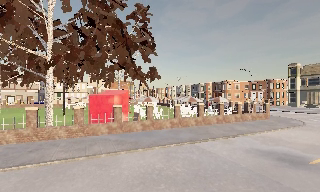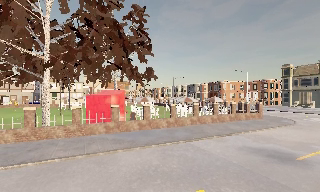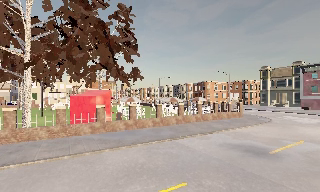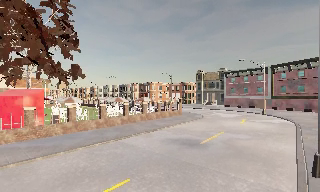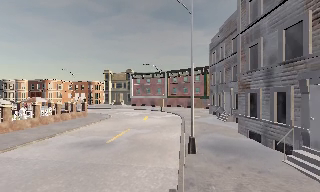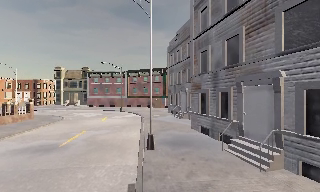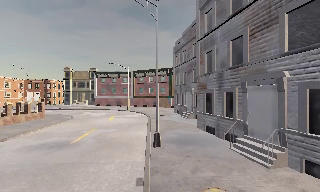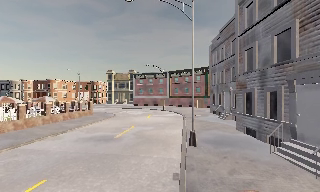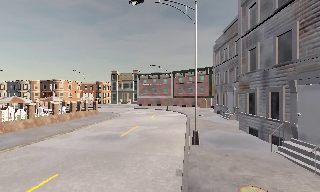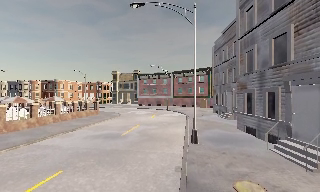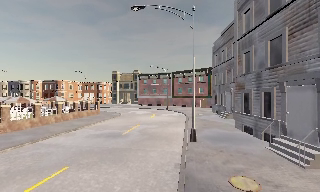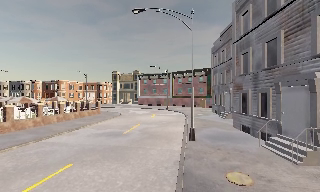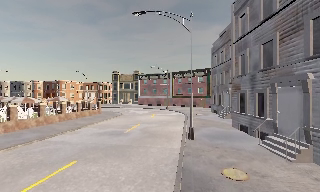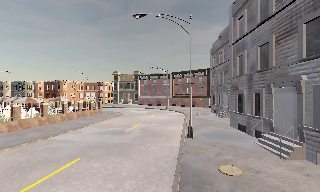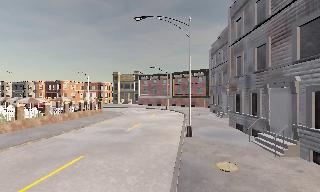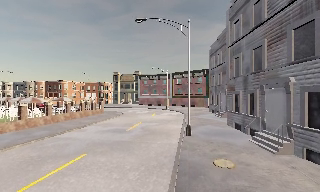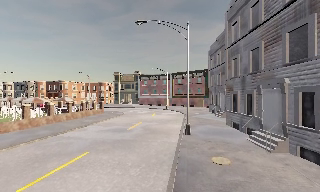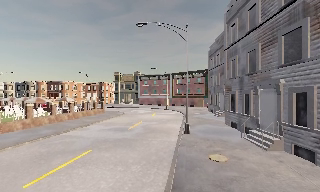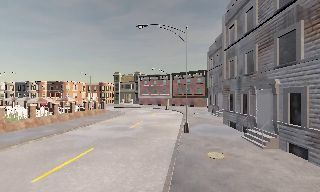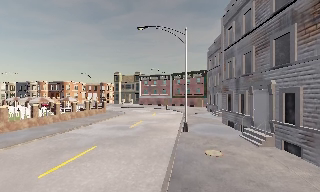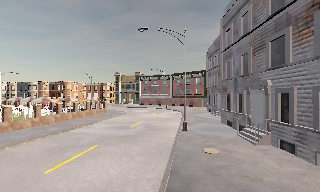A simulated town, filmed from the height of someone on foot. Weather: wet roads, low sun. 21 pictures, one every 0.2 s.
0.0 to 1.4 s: The scene slides to the left, as the camera pans about 55 degrees to its right. It travels backward, about 2 m.
1.4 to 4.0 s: The camera travels backward, about 3.5 m, so what stands in front gets smaller.
The film runs backward here.
